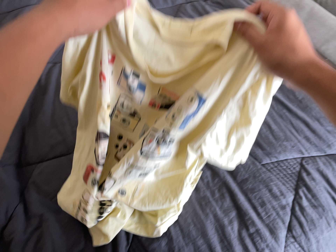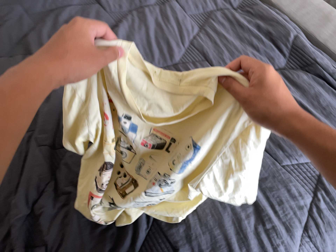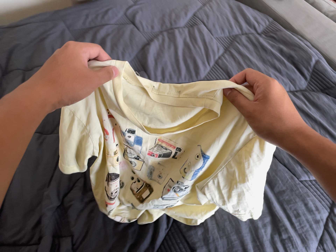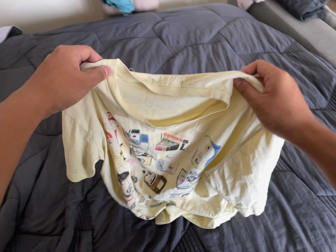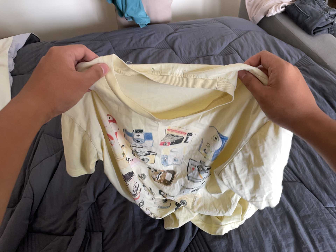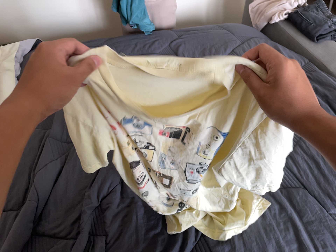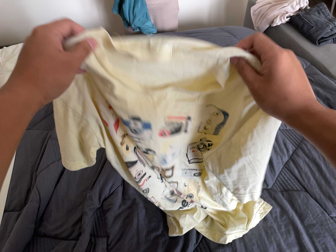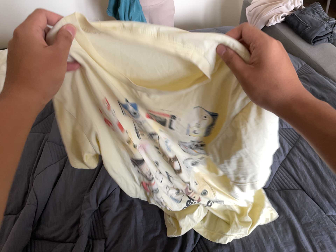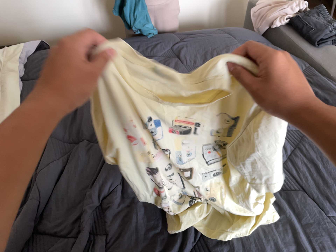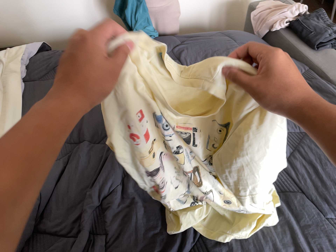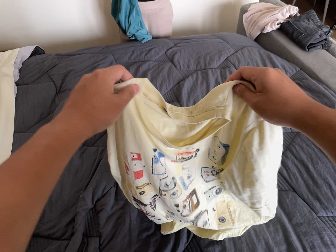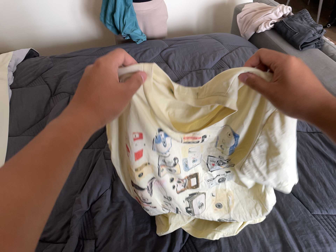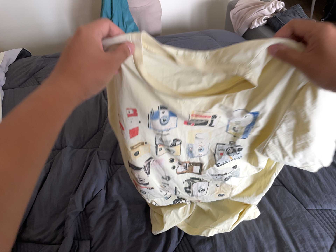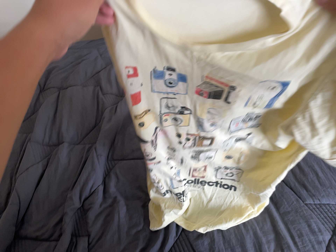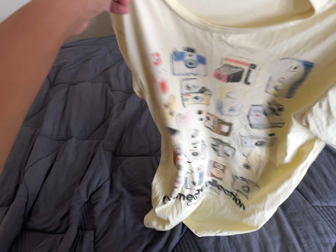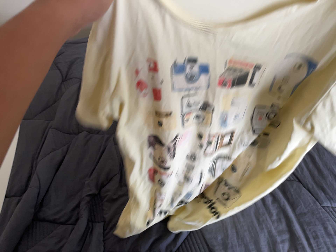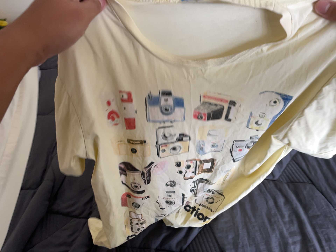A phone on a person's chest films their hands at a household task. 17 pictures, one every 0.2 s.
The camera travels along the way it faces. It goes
backward.
0.0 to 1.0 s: The camera swings to its left by about 15 degrees, and the scene slides to the right. It travels backward, toward the bottom of its view and to its left, about 20 cm, so what stands in front gets smaller. Its aim tips toward the top of its view by about 15 degrees. It rolls about its line of sight by about 15 degrees, and the scene rotates clockwise.
1.0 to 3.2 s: The camera shifts only a little, or ends up much as it began.
The film runs backward here.
